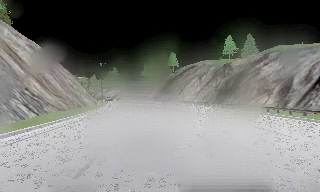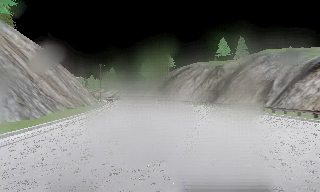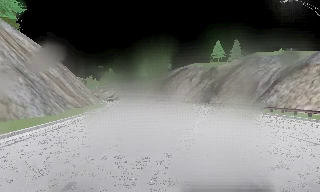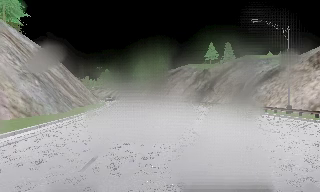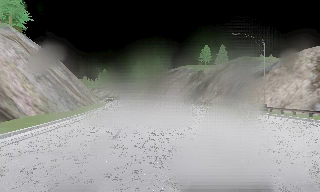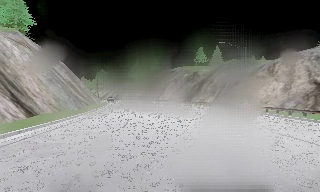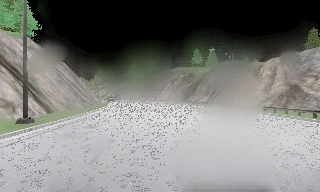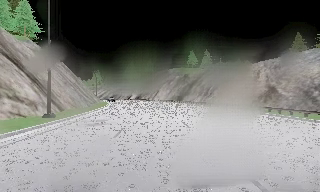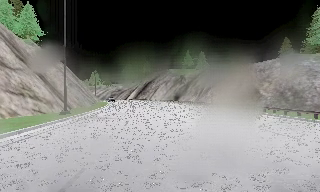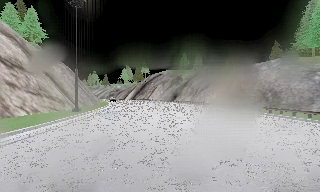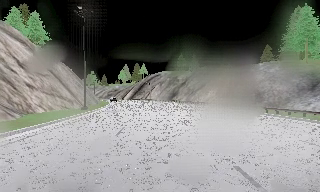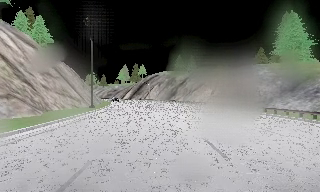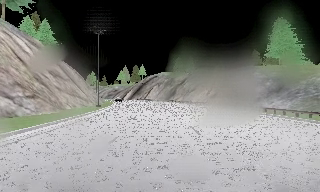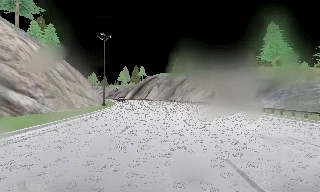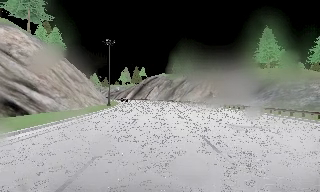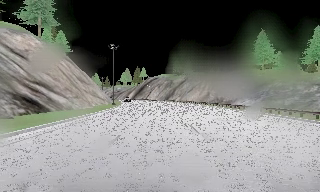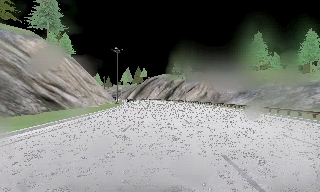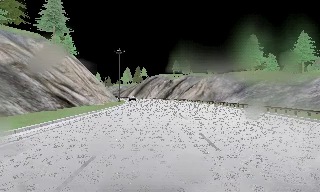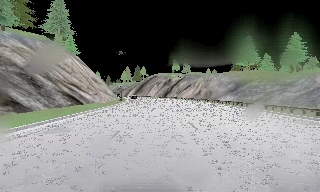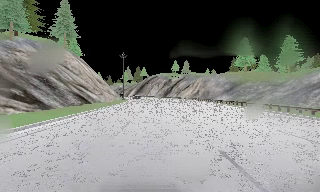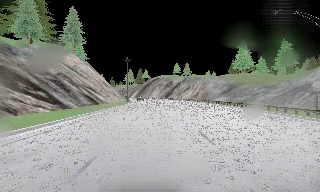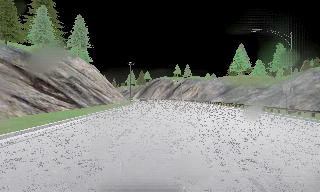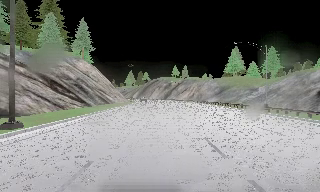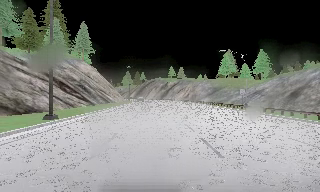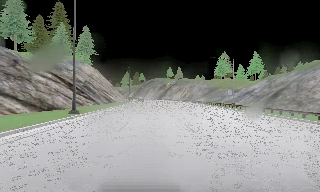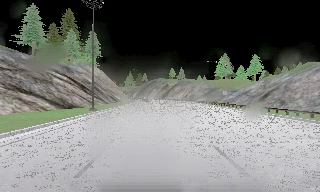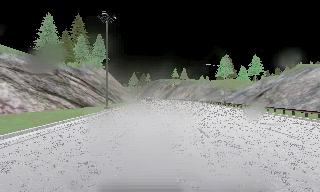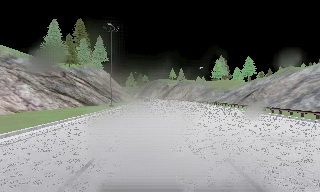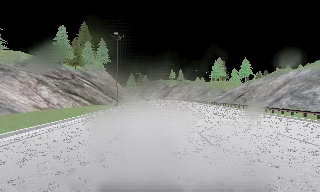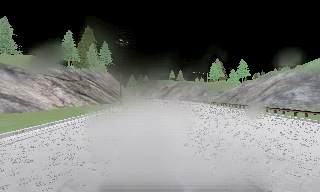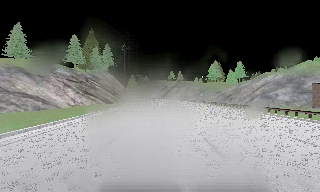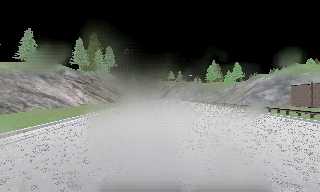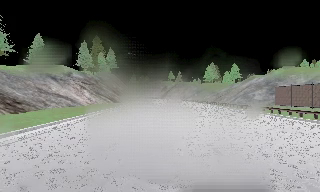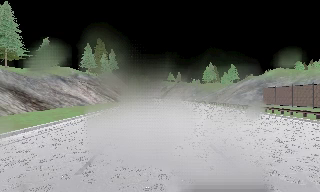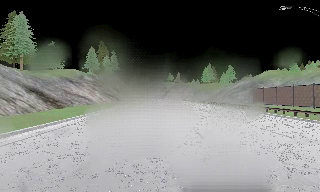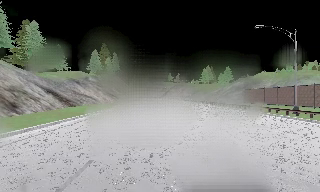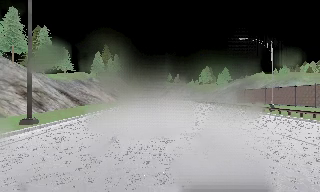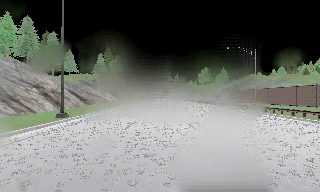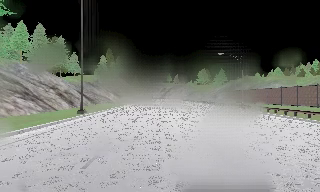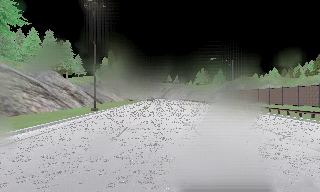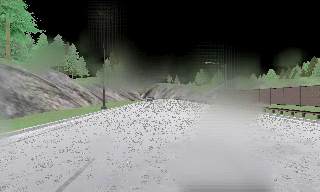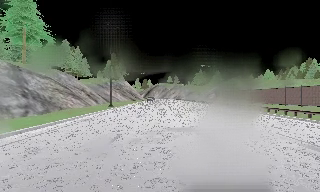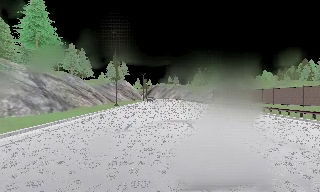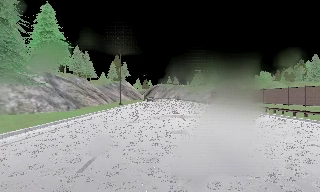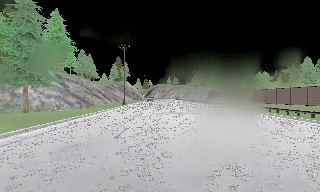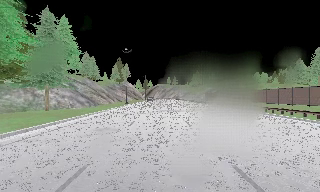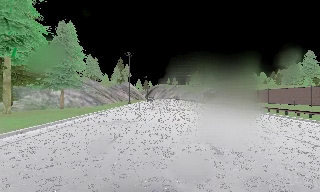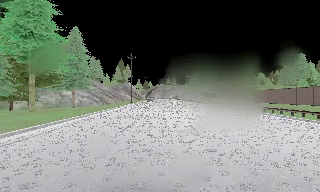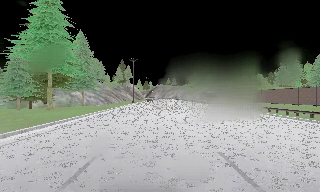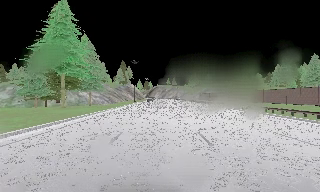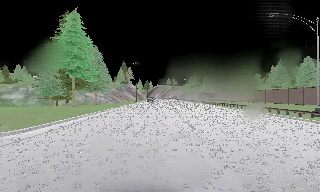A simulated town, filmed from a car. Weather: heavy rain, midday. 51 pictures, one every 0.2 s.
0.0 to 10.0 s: The camera pans to its right, which is clockwise from overhead, by about 10 degrees. It travels backward, about 140 m, so what stands in front gets smaller.
The film runs backward here.
